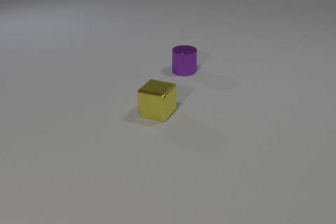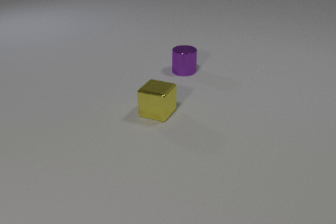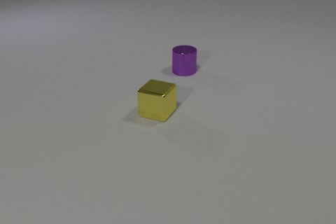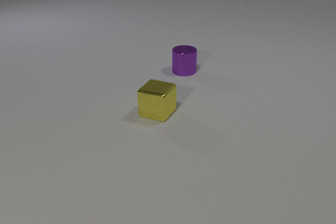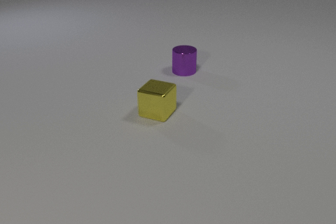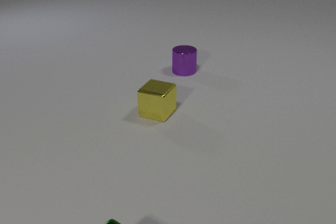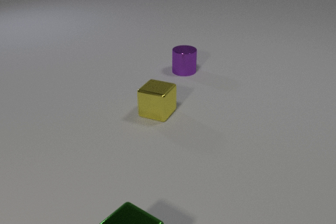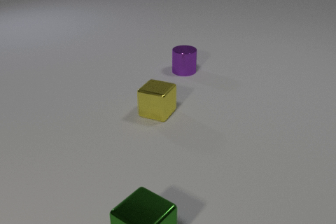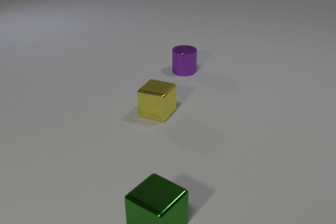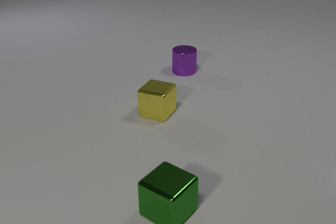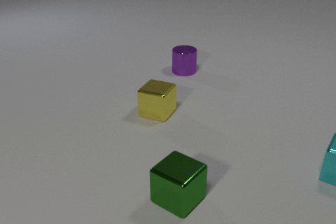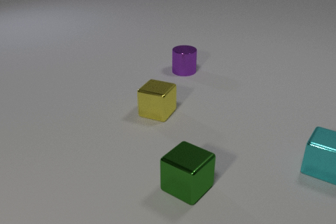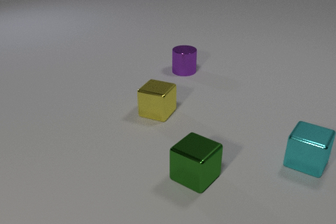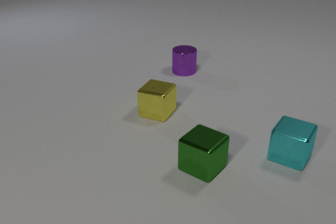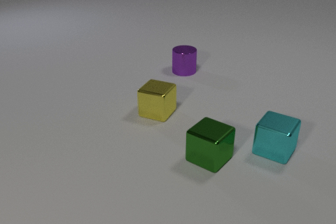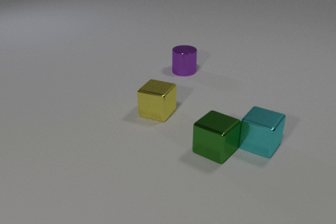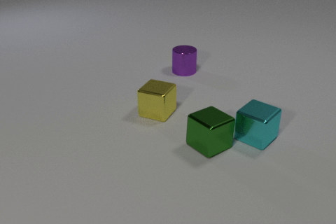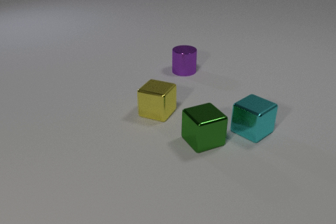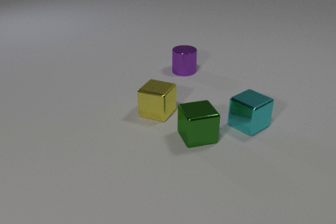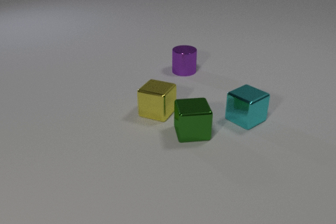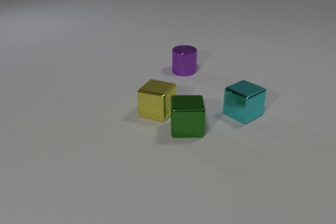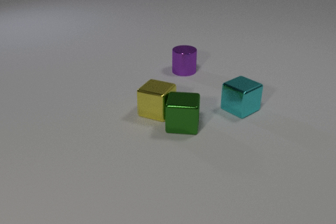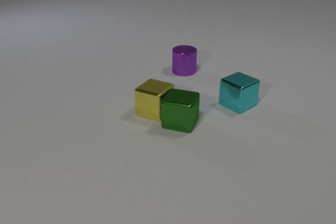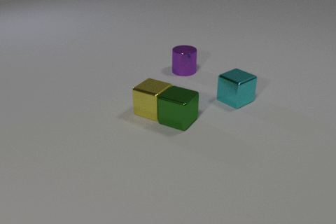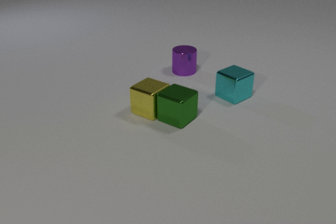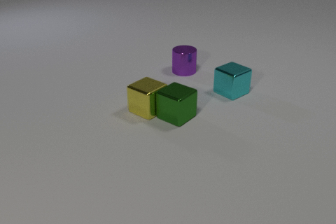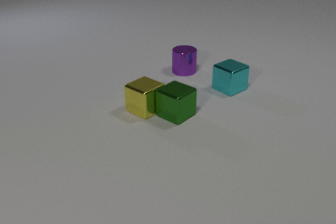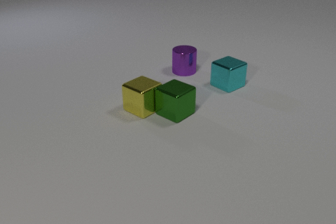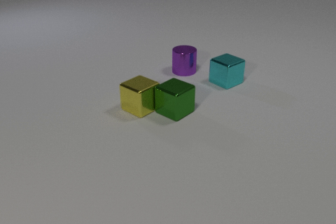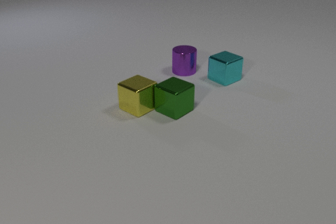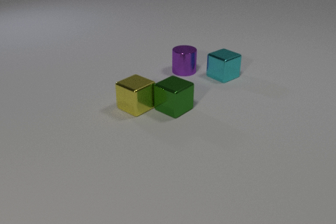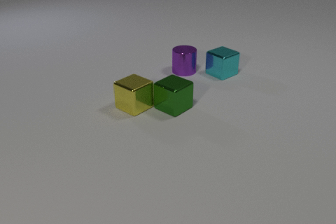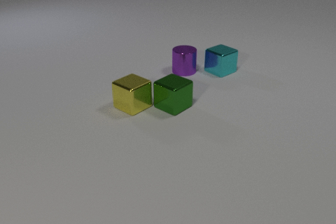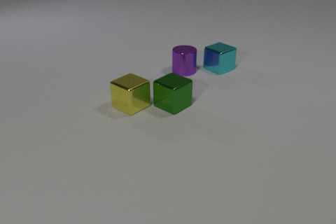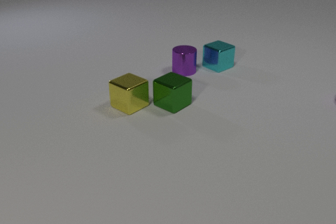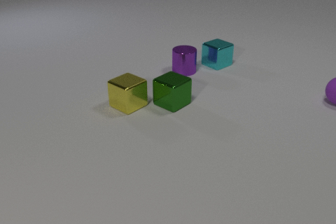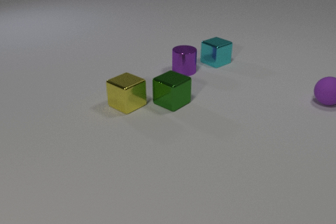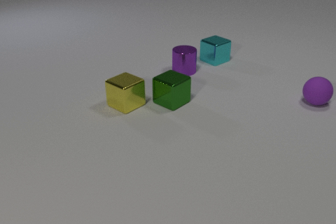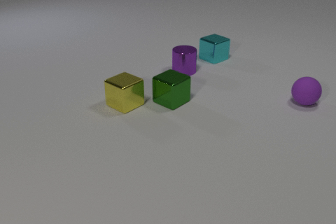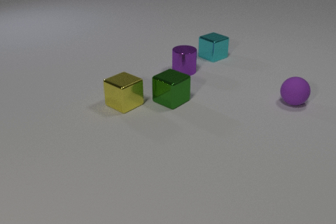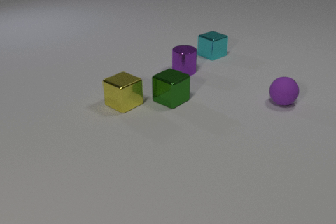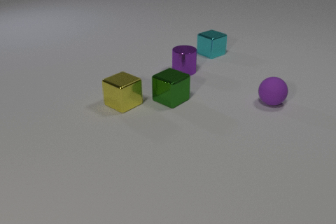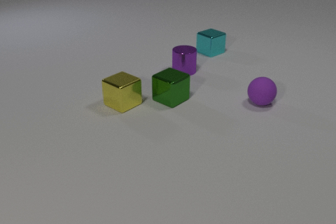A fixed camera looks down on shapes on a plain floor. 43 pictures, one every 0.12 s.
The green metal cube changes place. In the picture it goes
away from the camera.
The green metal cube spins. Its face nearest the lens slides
to the left.
0.00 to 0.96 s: The green metal cube comes in at the bottom edge, slides away from the camera and to the right.
0.96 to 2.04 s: The green metal cube slides away from the camera, spins so that its near face slides to the left, clockwise seen from above. The cyan metal cube comes in at the right edge, slides to the left and away from the camera. The green metal cube and the cyan metal cube collide.
2.04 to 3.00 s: The green metal cube slides away from the camera and to the left, spins so that its near face slides to the left, clockwise seen from above. The cyan metal cube slides away from the camera. The yellow metal cube slides to the left. The green metal cube and the yellow metal cube collide.
3.00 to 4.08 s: The green metal cube slides away from the camera. The cyan metal cube slides away from the camera. The yellow metal cube slides to the left and away from the camera.
4.08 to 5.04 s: The green metal cube slides away from the camera. The cyan metal cube slides away from the camera. The yellow metal cube slides to the left. The purple rubber sphere comes in at the right edge, rolls to the left.
What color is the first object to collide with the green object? cyan.
What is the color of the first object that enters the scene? green.
What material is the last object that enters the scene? rubber.
